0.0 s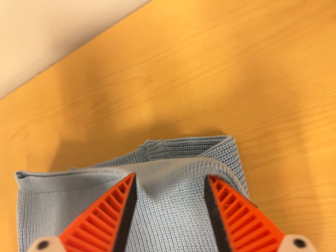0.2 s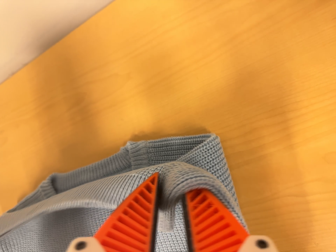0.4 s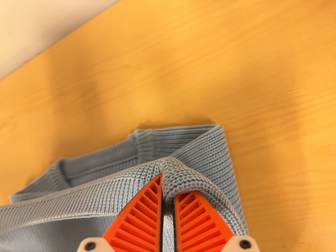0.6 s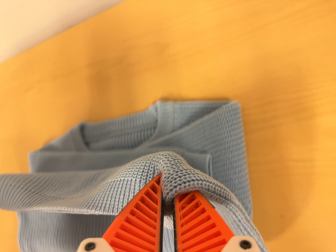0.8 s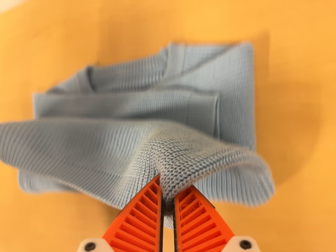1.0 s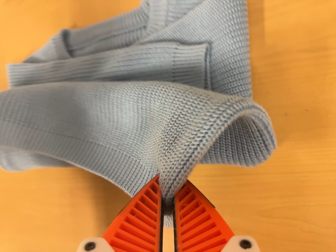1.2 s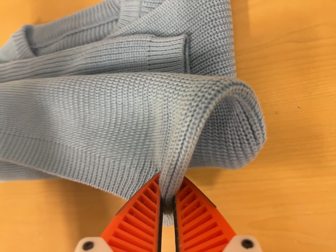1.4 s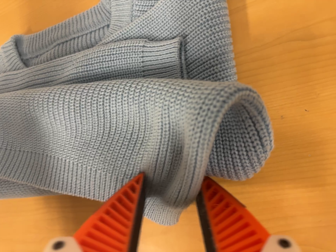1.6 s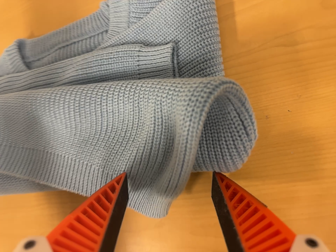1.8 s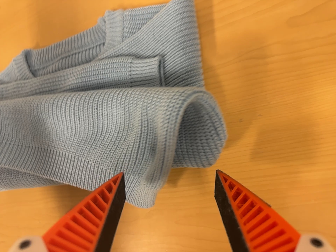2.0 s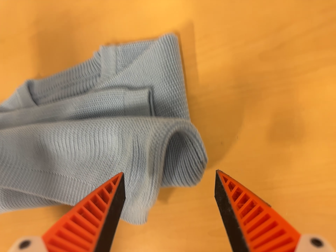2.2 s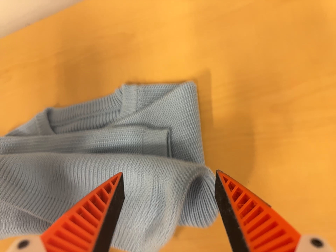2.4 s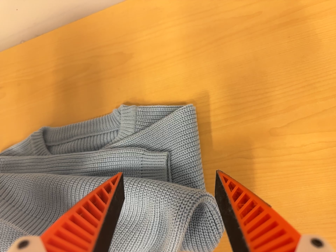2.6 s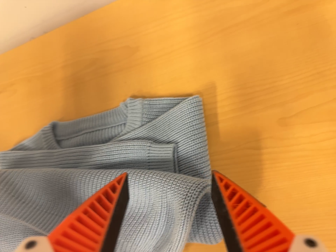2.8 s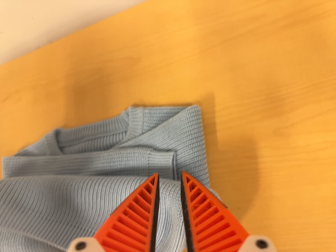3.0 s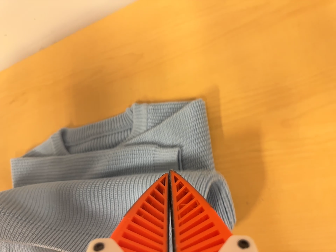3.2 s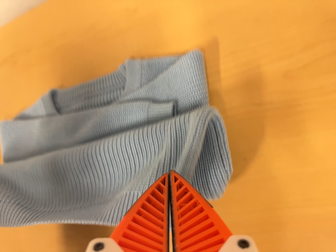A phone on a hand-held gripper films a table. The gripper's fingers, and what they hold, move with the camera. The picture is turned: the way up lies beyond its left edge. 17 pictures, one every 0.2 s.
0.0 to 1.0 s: The camera travels toward the bottom of its view, about 14 cm, so close, fixed things drift upward. It rolls about its line of sight by about 10 degrees, and the scene rotates clockwise.
1.0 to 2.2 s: The camera travels backward and toward the top of its view, about 7 cm, so what stands in front gets smaller. Its aim tips toward the top of its view by about 10 degrees, and the scene shifts downward.
2.2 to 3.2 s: The camera shifts only a little, or ends up much as it began.
The film runs backward here.
